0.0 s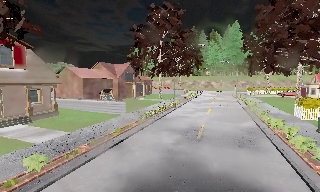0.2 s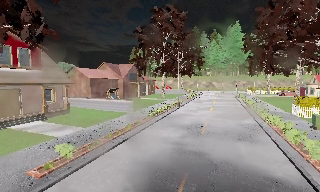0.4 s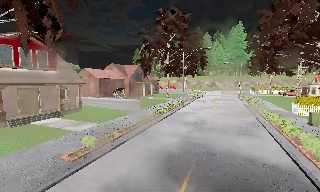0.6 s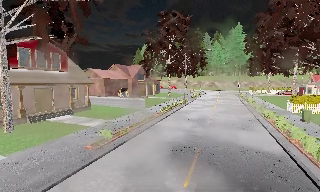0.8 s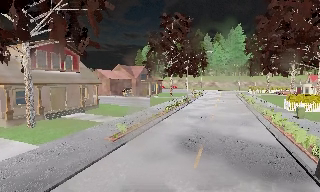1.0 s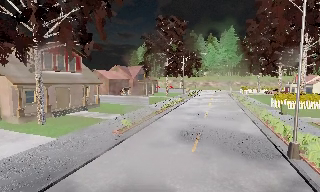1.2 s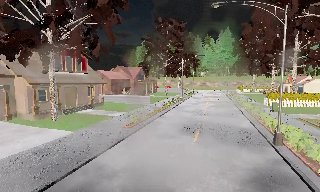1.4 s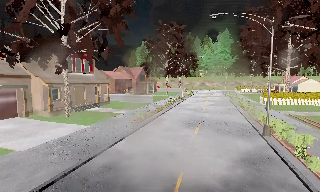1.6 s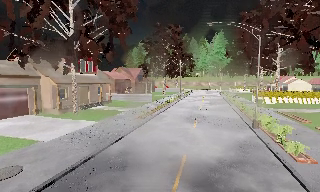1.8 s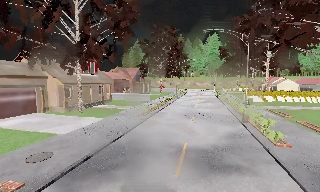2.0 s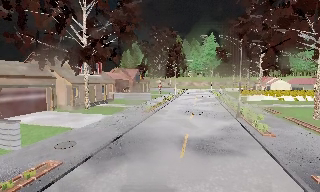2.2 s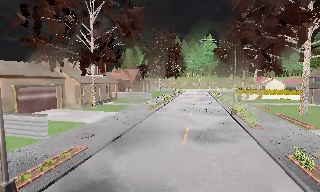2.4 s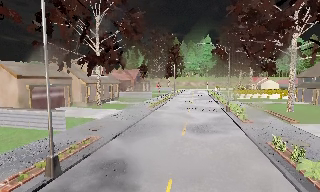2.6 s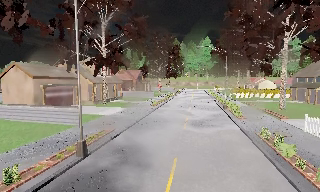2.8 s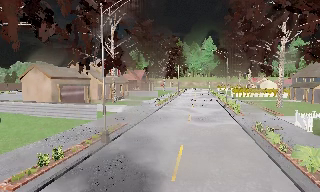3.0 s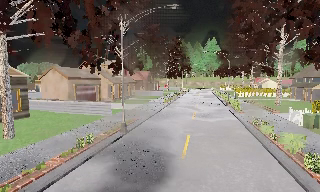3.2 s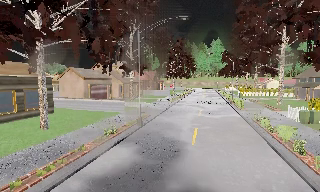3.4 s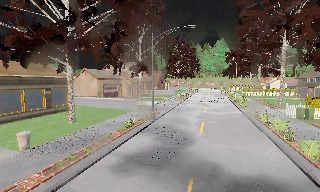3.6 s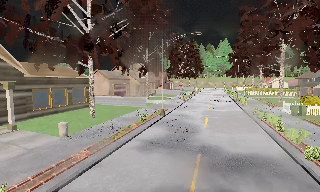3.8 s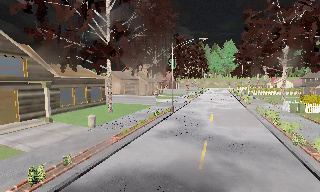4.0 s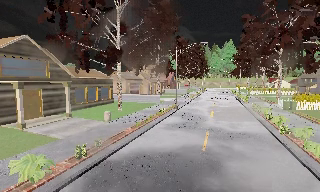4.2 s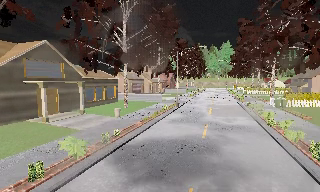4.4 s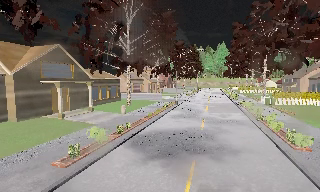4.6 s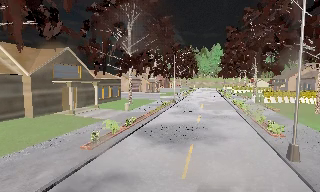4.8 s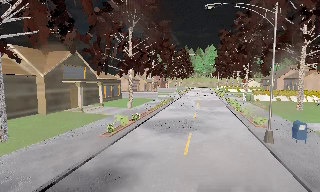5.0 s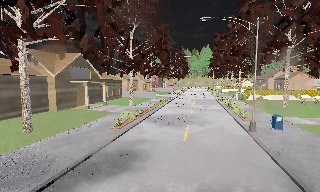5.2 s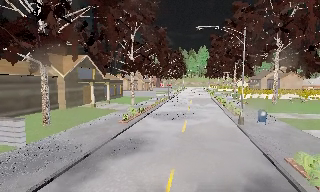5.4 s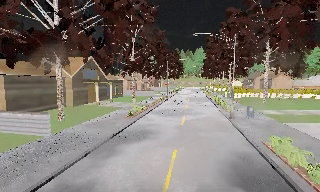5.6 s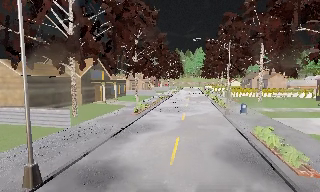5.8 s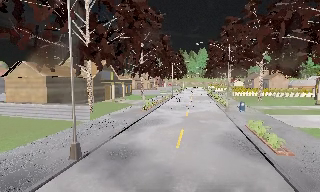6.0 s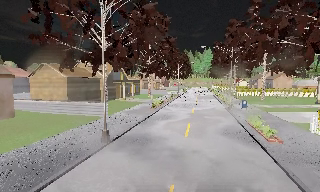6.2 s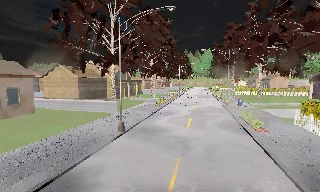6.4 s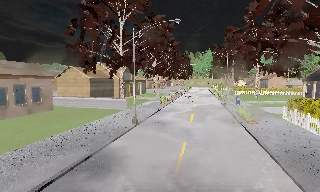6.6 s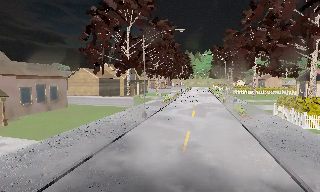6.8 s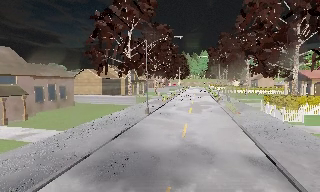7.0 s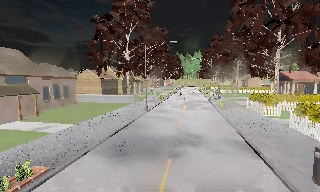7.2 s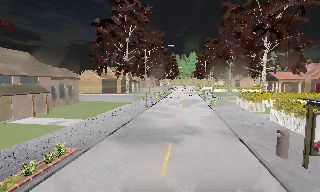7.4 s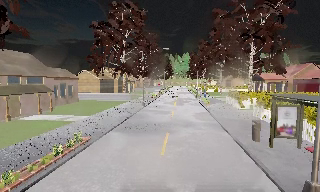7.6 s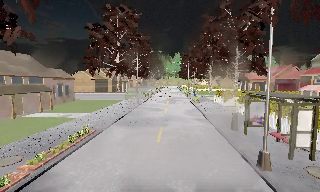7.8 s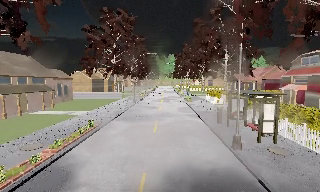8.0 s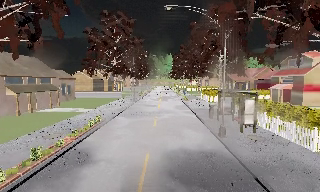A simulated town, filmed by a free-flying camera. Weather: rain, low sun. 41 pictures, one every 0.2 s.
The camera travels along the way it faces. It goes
backward.
0.0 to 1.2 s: The camera travels backward and to its left, about 8 m, so what stands in front gets smaller.
1.2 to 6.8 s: The camera travels backward, about 50 m, so what stands in front gets smaller.
6.8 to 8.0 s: The camera pans to its right, which is clockwise from overhead, by about 10 degrees. It travels backward, about 11 m, so what stands in front gets smaller.
The film runs backward here.
